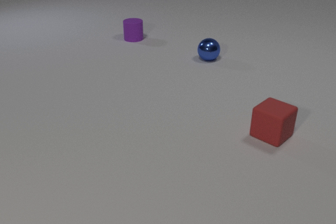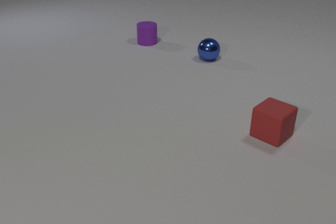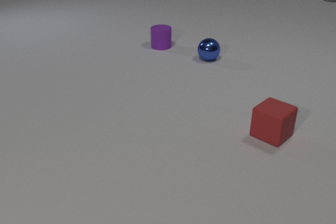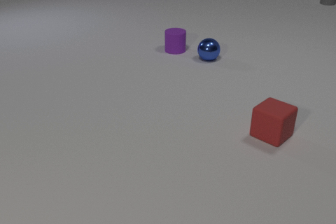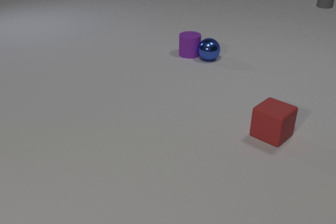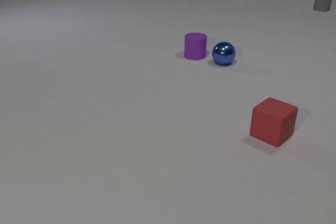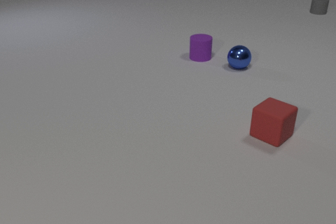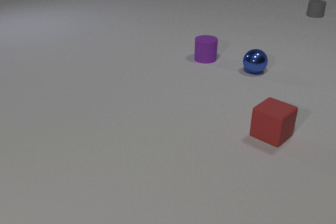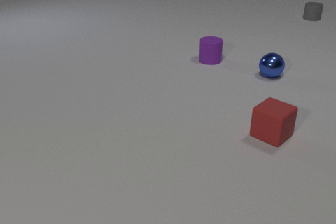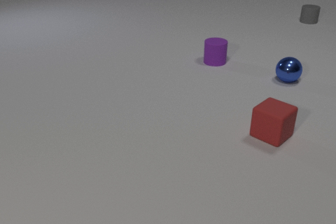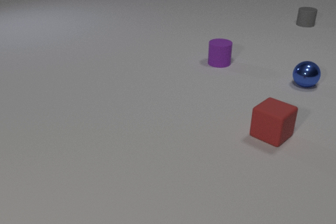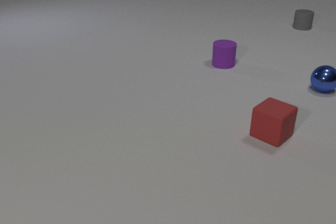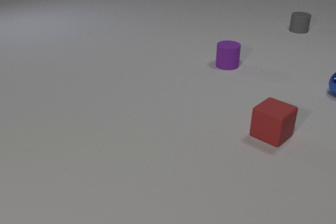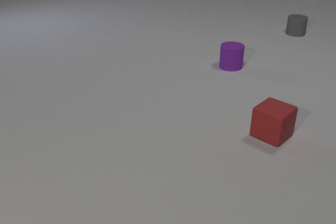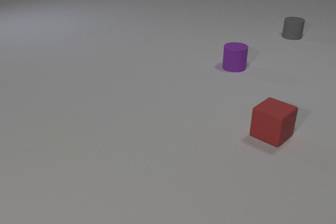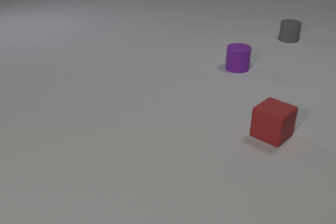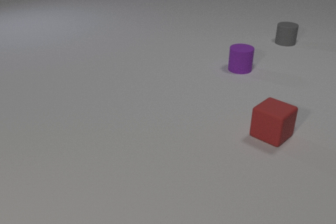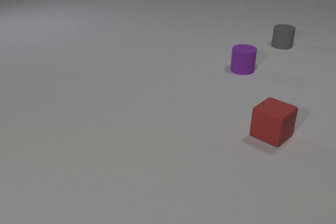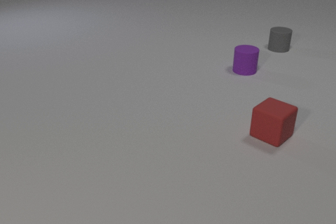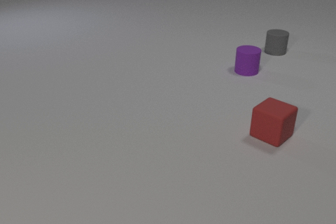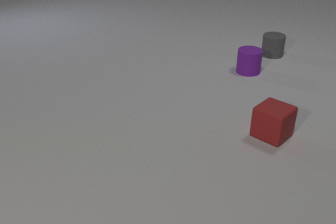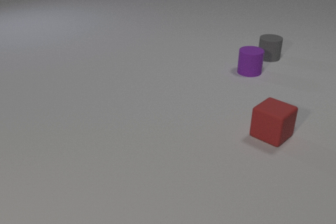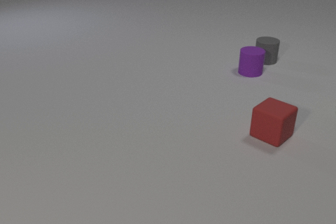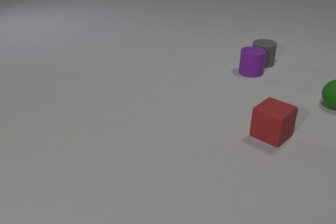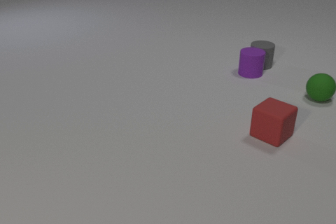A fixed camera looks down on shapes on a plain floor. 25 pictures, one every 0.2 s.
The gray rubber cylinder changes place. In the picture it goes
toward the camera.
The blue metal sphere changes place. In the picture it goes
to the right.
0.0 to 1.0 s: The purple rubber cylinder slides to the right and toward the camera. The blue metal sphere rolls to the right and toward the camera. The gray rubber cylinder slides toward the camera. The purple rubber cylinder and the blue metal sphere collide.
1.0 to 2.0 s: The purple rubber cylinder slides to the right and toward the camera. The blue metal sphere rolls to the right and toward the camera. The gray rubber cylinder slides toward the camera.
2.0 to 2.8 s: The purple rubber cylinder slides to the right and toward the camera. The blue metal sphere rolls to the right, leaves at the right edge. The gray rubber cylinder slides toward the camera.
2.8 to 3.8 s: The purple rubber cylinder slides to the right and toward the camera. The gray rubber cylinder slides toward the camera.
3.8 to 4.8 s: The purple rubber cylinder moves, and ends about where it began. The gray rubber cylinder slides toward the camera. The green rubber sphere comes in at the right edge, rolls to the left and away from the camera. The purple rubber cylinder and the gray rubber cylinder collide.
What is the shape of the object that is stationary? cube.
How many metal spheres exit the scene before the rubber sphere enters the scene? 1.
Are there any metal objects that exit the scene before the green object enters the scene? yes.
